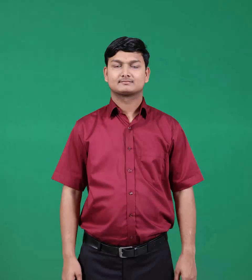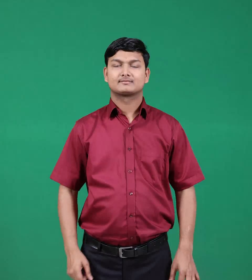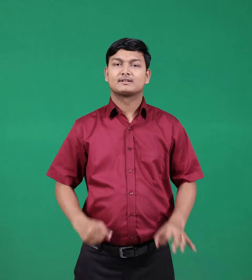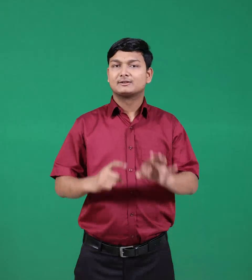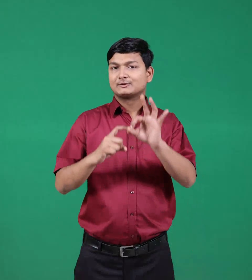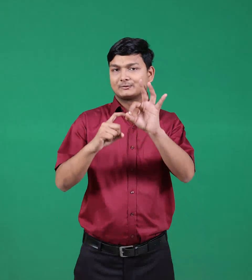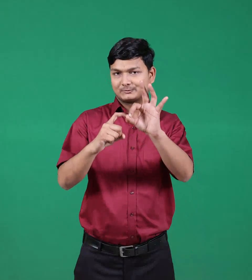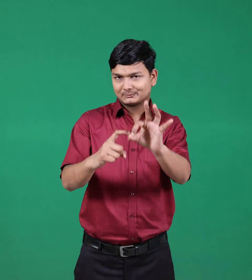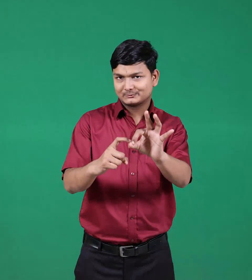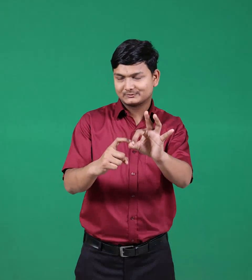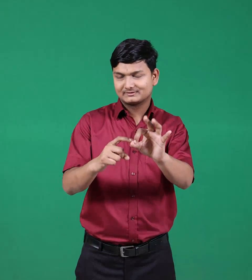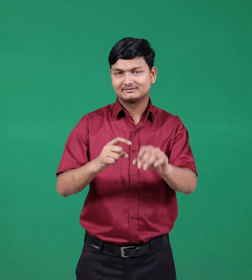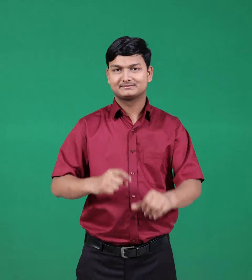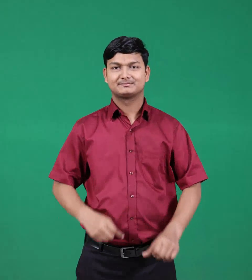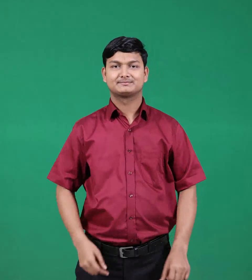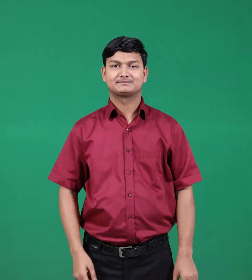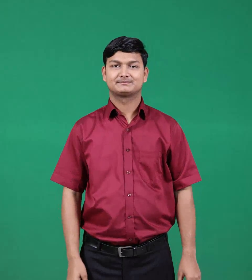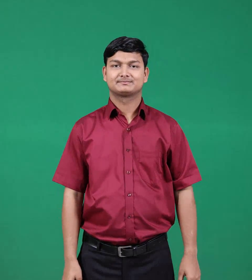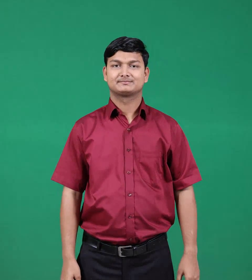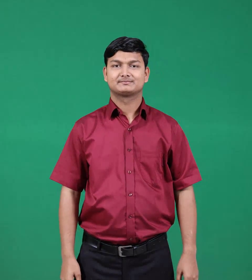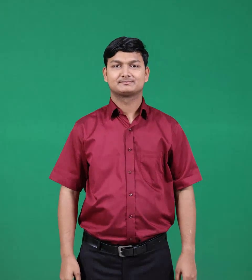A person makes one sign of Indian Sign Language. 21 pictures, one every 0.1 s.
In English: question
